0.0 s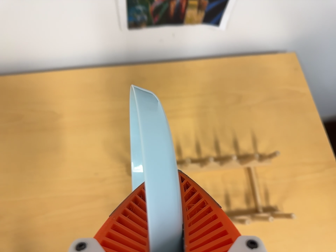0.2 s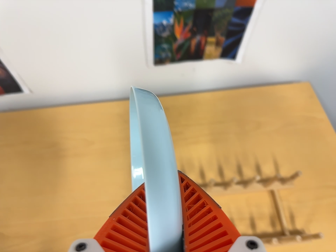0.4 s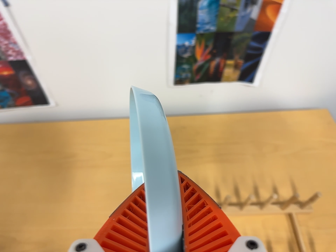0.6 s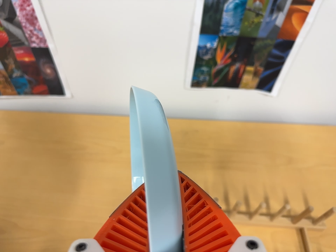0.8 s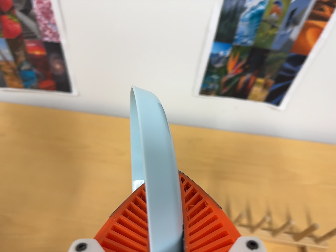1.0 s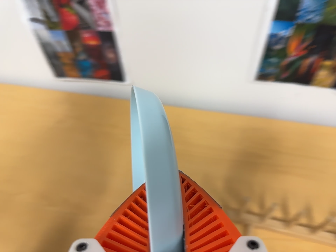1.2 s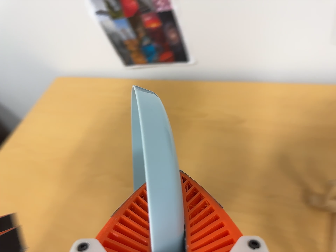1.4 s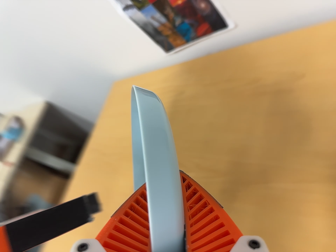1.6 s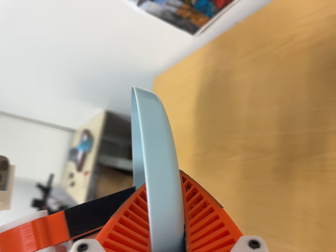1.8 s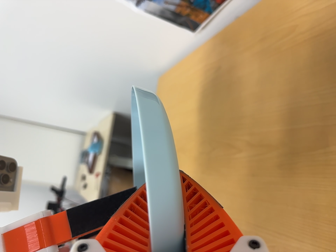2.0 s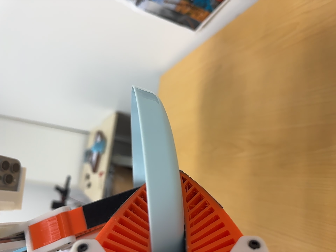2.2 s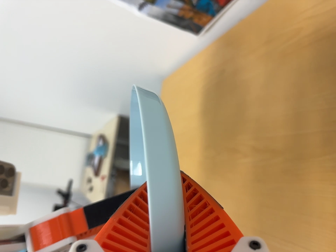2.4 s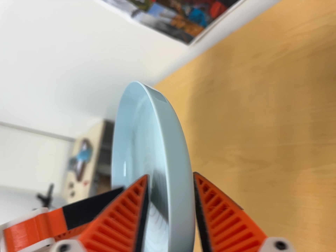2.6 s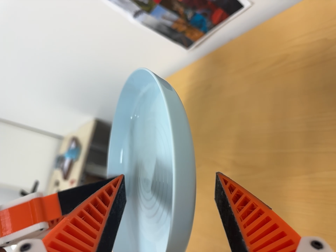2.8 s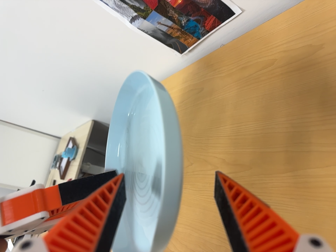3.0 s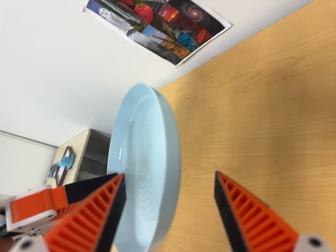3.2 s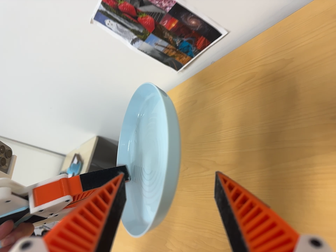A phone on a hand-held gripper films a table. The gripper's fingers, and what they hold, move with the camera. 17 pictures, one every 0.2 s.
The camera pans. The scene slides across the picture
to the right.
0.0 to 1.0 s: The camera swings to its left by about 20 degrees, and the scene slides to the right. It travels toward the bottom of its view and to its left, about 12 cm. Its aim tips toward the top of its view by about 20 degrees. It rolls about its line of sight by about 15 degrees, and the scene rotates clockwise.
1.0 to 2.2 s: The camera pans to its left by about 55 degrees. It travels to its right and forward, about 16 cm. Its aim tips toward the bottom of its view by about 10 degrees, and the scene shifts upward. It rolls about its line of sight by about 30 degrees, and the scene rotates counterclockwise.
2.2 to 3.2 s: The camera travels backward, about 8 cm, so what stands in front gets smaller.
The film runs backward here.
